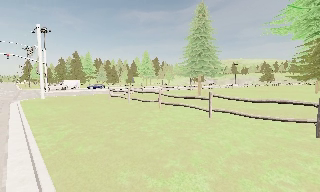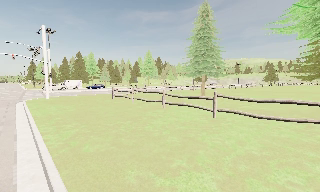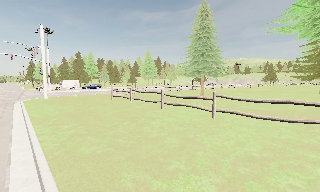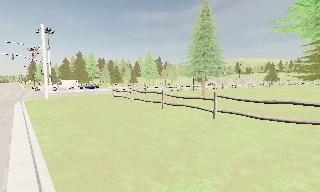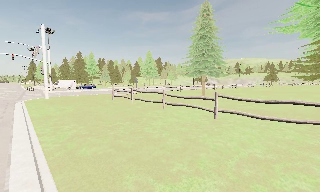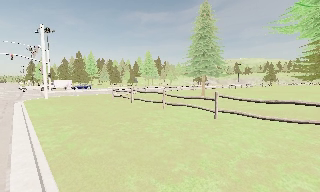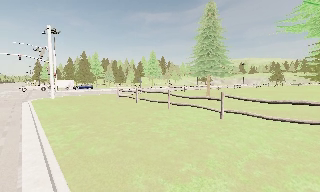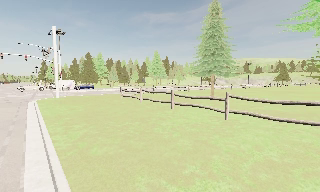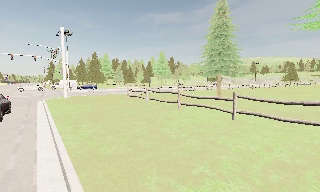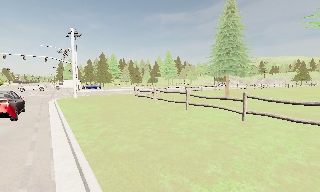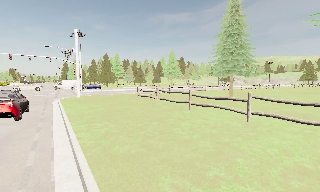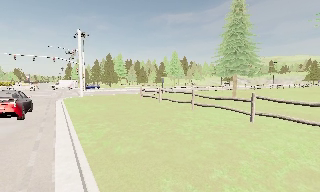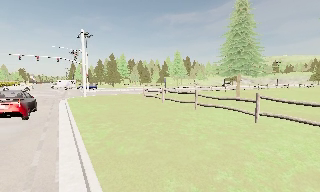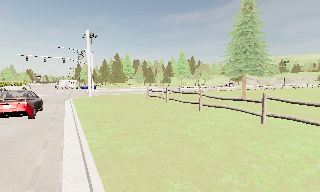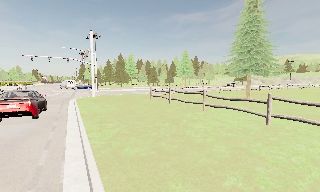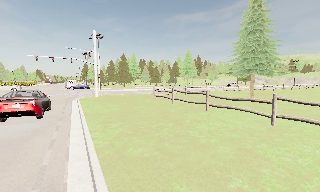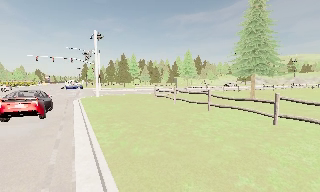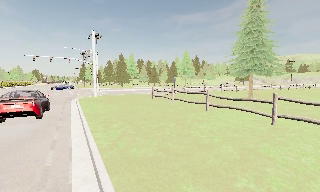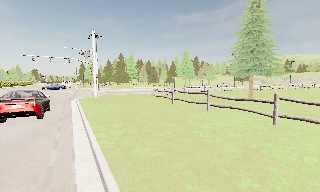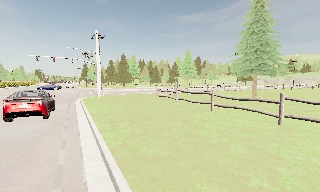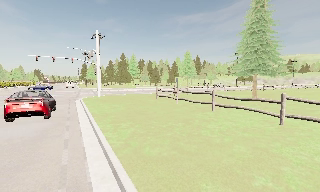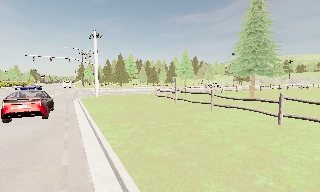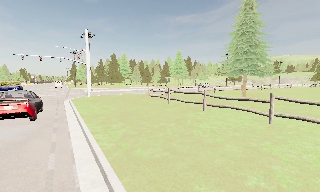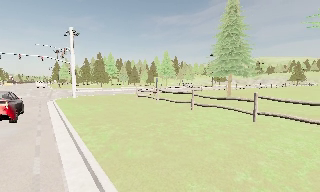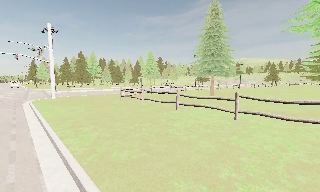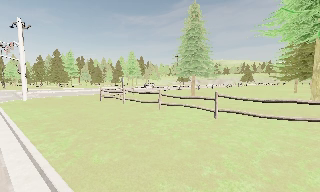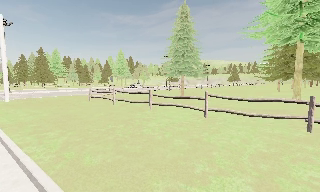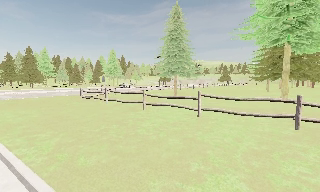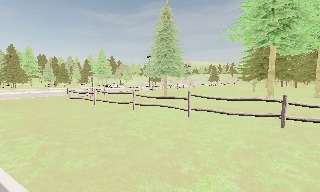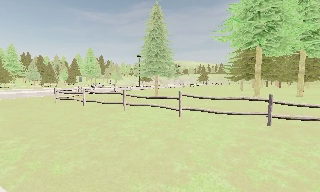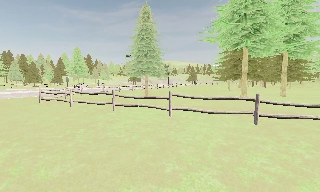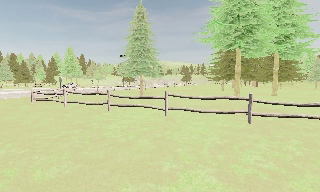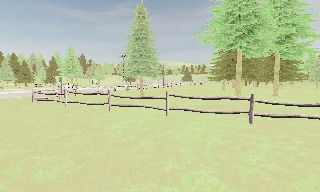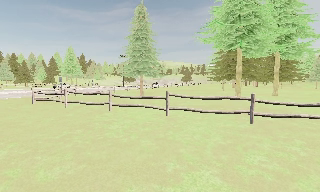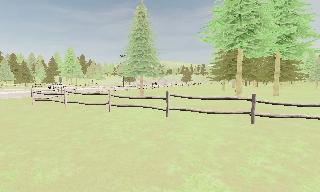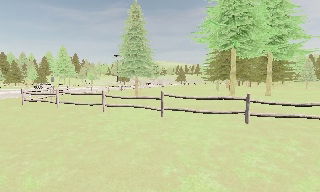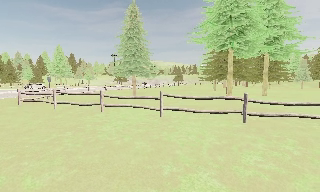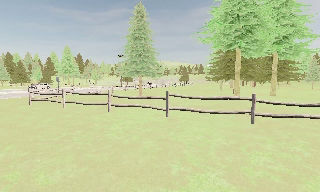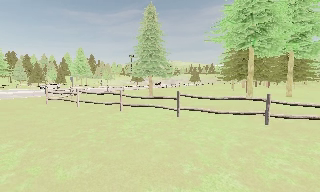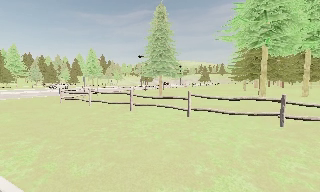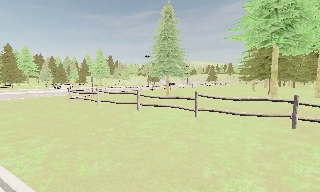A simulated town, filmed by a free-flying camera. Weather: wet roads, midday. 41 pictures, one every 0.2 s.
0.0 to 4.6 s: The camera travels to its left, about 1 m, so close, fixed things drift to the right.
4.6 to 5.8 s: The camera pans to its right, which is clockwise from overhead, by about 25 degrees.
5.8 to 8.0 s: The camera shifts only a little, or ends up much as it began.
The film runs forward here.
